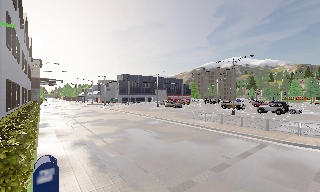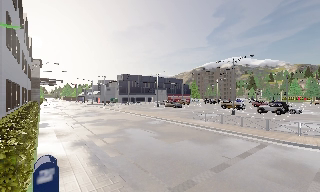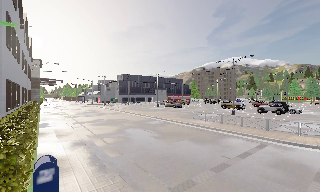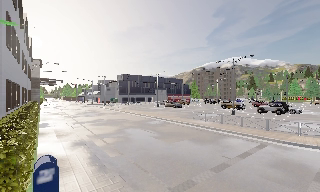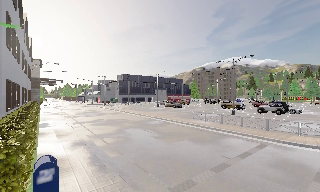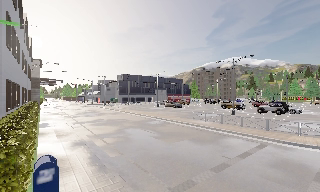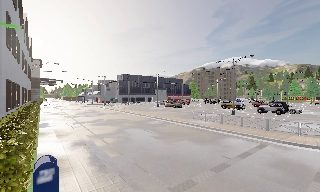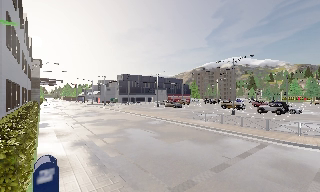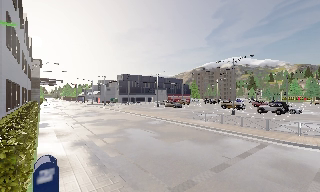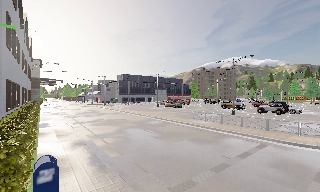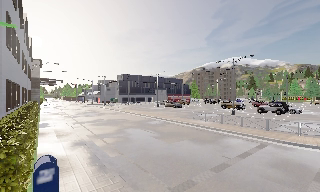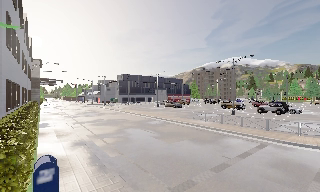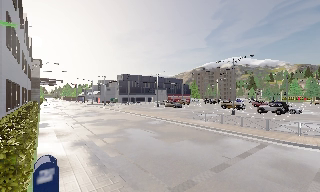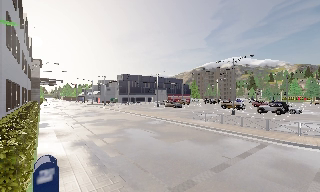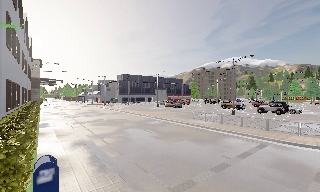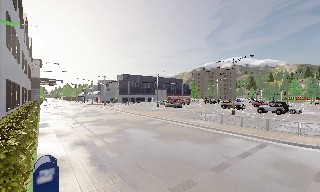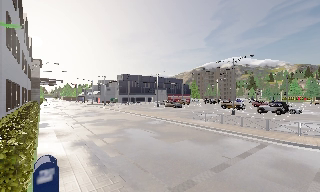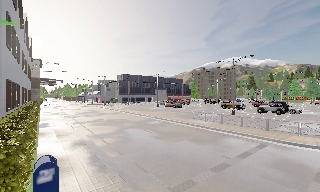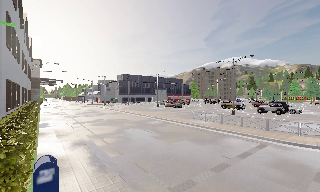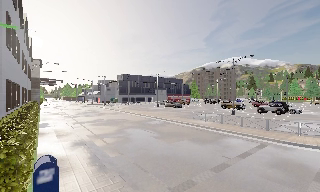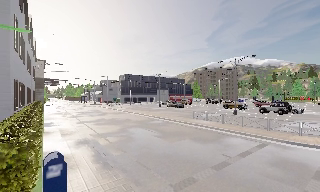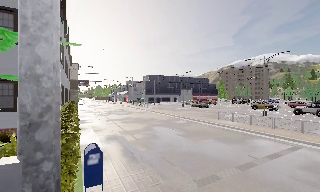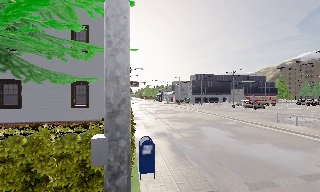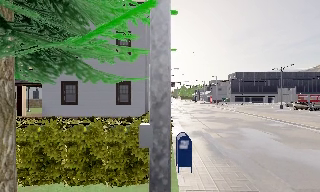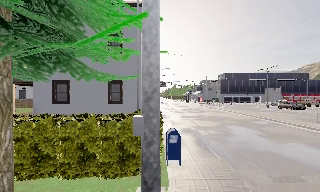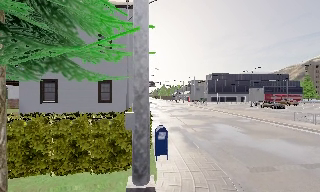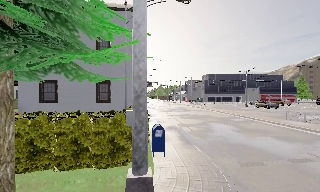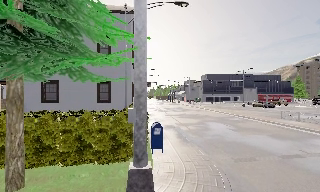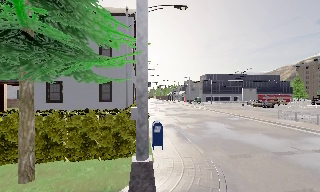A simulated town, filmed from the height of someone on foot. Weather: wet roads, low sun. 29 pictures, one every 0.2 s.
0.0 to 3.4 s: The camera keeps its place and its aim.
3.4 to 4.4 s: The camera swings to its left by about 25 degrees, and the scene slides to the right. It travels backward, about 1 m, so what stands in front gets smaller. It gains speed.
4.4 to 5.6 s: The camera travels backward, about 2 m, so what stands in front gets smaller.
The film runs backward here.
